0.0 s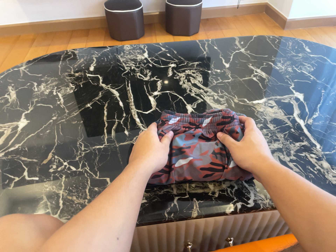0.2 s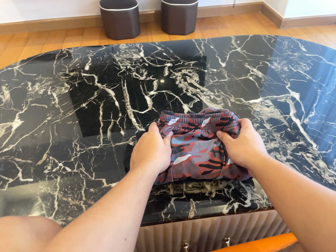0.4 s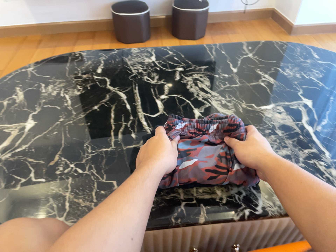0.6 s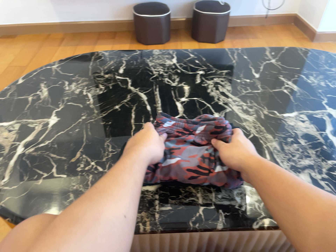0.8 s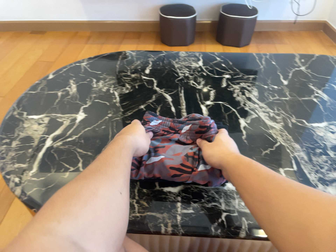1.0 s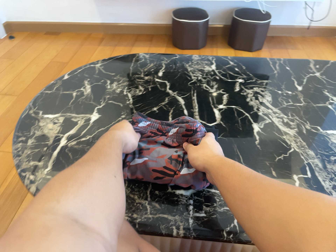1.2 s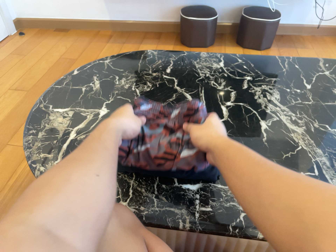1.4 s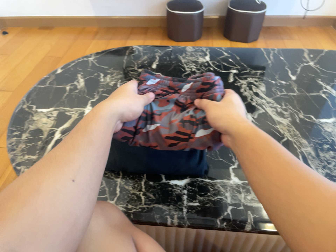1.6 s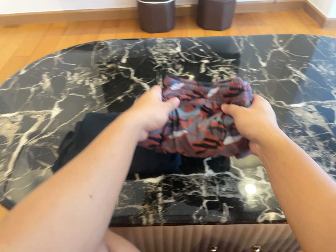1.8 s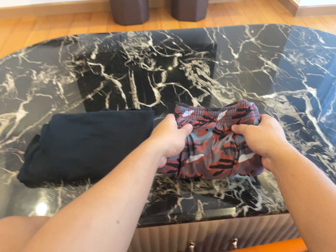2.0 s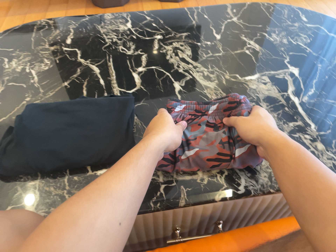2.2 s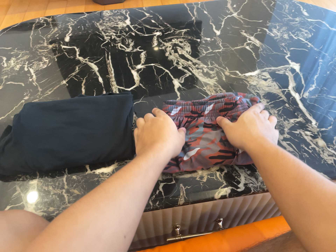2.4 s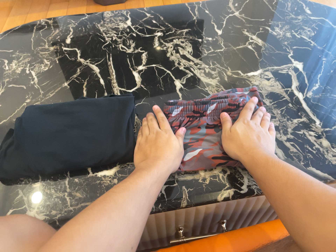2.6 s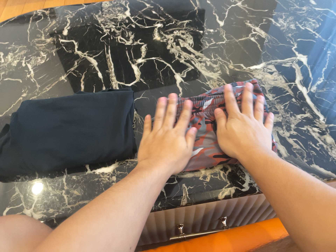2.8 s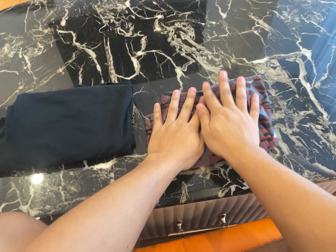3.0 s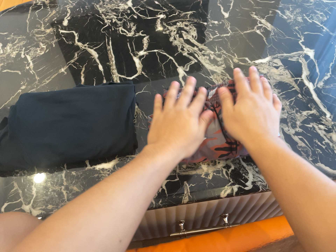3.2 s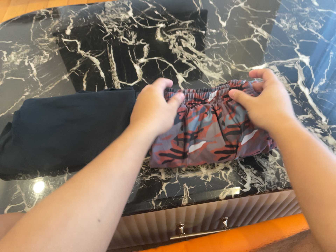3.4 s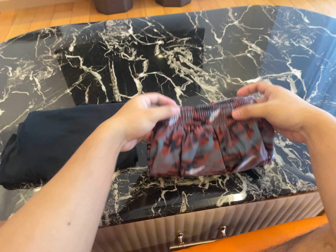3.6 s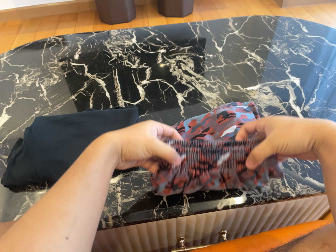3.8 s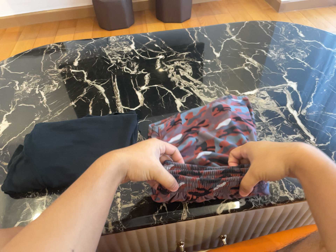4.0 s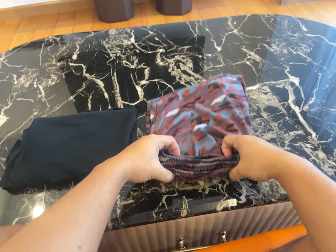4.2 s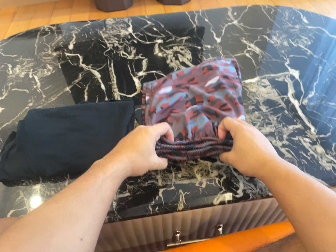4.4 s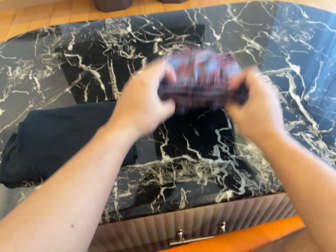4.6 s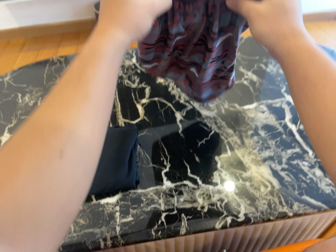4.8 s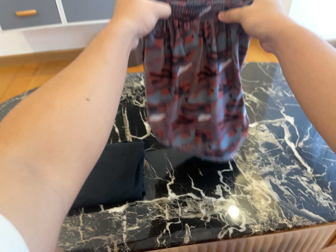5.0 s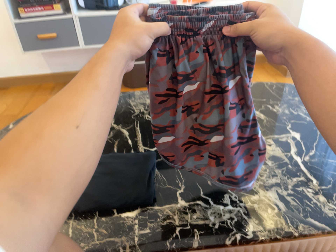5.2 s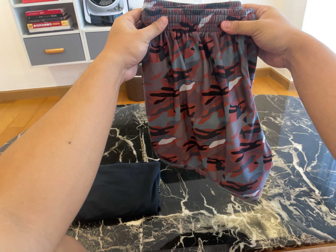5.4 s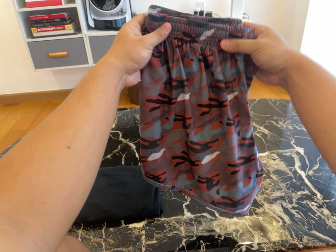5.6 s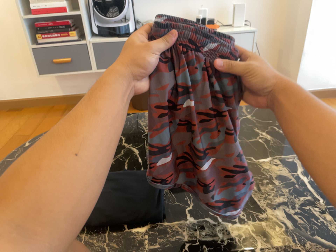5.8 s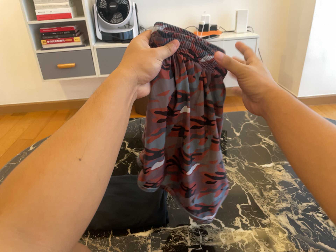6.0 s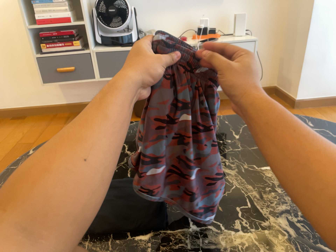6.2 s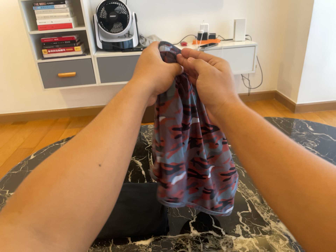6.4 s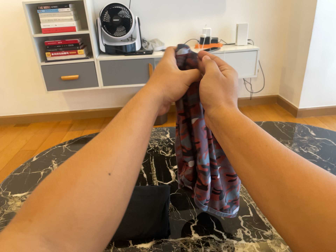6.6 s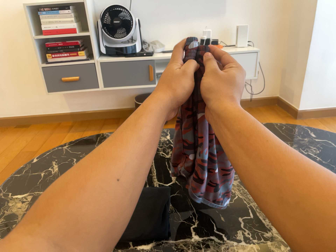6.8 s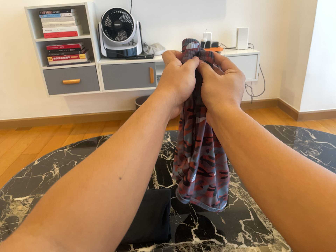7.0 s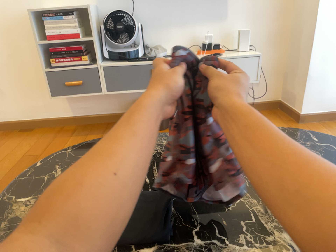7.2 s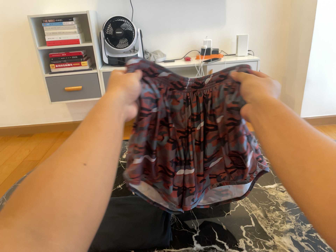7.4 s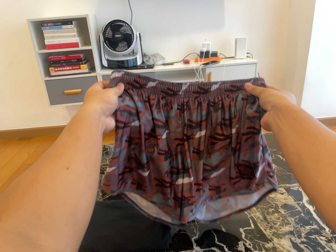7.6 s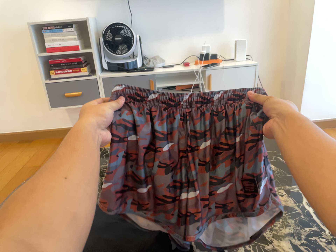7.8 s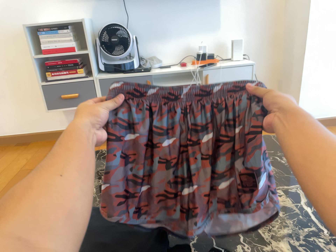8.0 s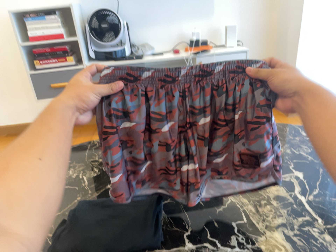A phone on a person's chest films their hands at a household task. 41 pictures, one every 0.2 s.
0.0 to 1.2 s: The camera pans to its left by about 10 degrees. It travels to its left, about 7 cm, so close, fixed things drift to the right. It rolls about its line of sight by about 10 degrees, and the scene rotates clockwise.
1.2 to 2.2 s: The scene slides to the left, as the camera pans about 10 degrees to its right. It travels to its right and forward, about 10 cm, so close, fixed things drift to the left. Its aim tips toward the bottom of its view by about 10 degrees, and the scene shifts upward. It rolls about its line of sight by about 10 degrees, and the scene rotates counterclockwise.
2.2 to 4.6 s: The camera shifts only a little, or ends up much as it began.
4.6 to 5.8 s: The camera travels backward and toward the bottom of its view, about 14 cm, so what stands in front gets smaller. Its aim tips toward the top of its view by about 15 degrees, and the scene shifts downward.
5.8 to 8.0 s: The camera shifts only a little, or ends up much as it began.
The film runs backward here.
